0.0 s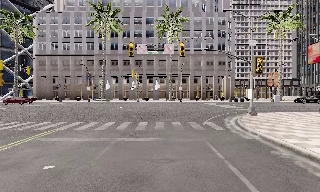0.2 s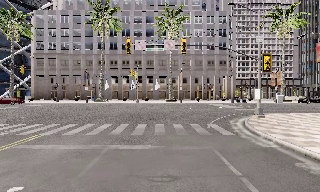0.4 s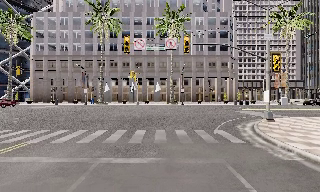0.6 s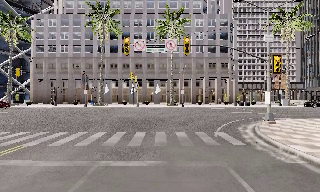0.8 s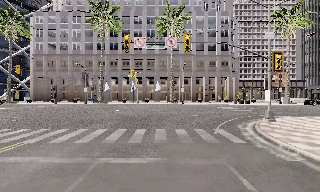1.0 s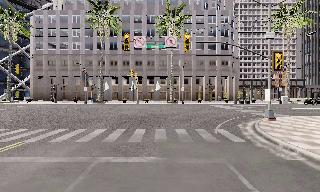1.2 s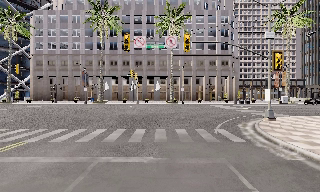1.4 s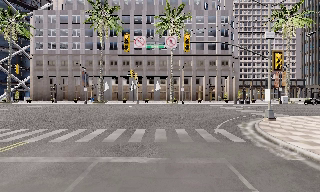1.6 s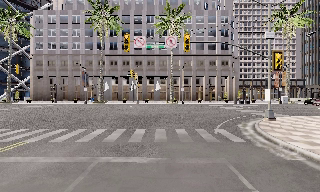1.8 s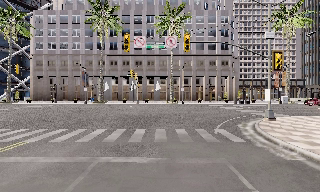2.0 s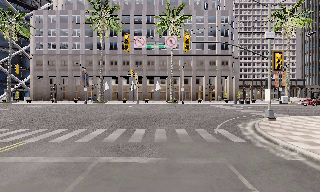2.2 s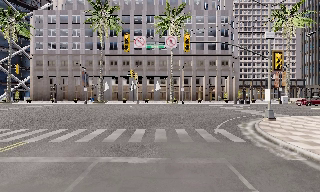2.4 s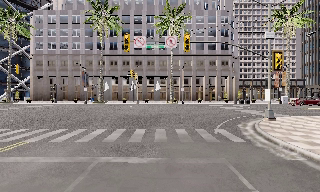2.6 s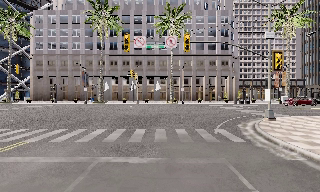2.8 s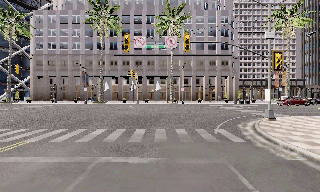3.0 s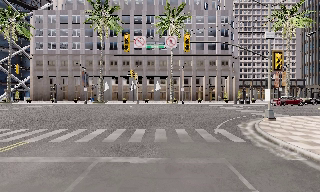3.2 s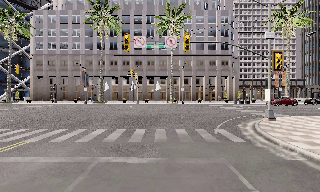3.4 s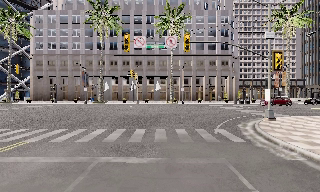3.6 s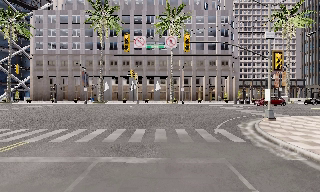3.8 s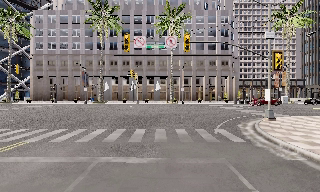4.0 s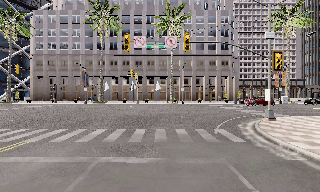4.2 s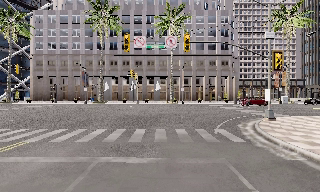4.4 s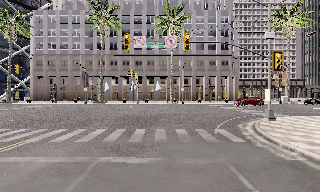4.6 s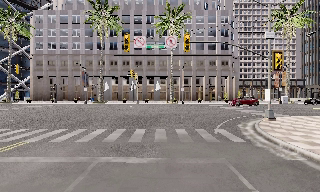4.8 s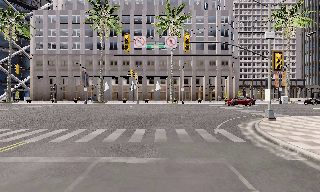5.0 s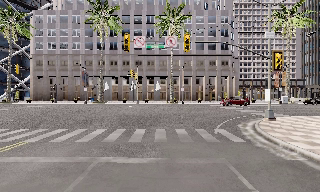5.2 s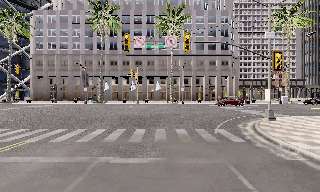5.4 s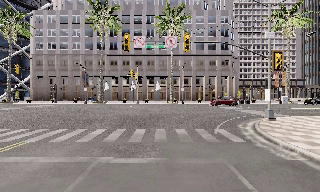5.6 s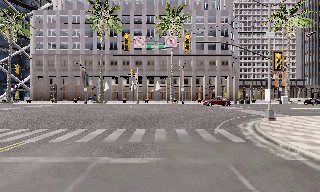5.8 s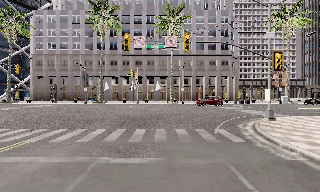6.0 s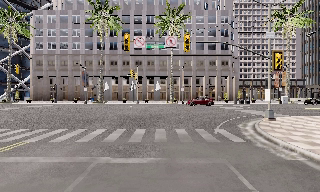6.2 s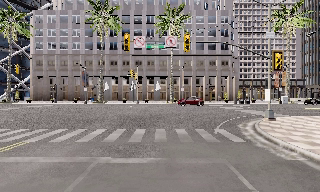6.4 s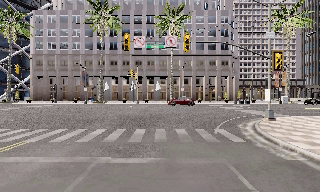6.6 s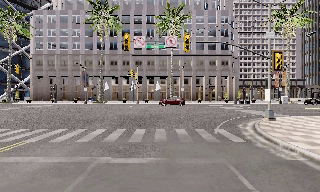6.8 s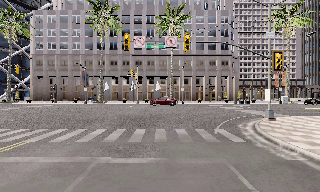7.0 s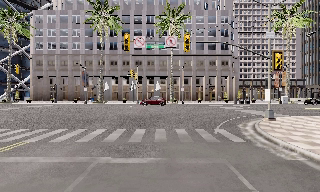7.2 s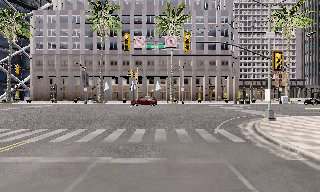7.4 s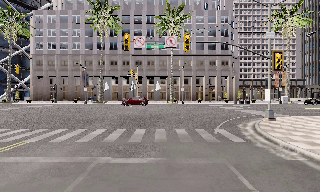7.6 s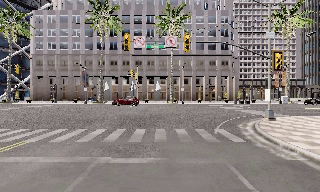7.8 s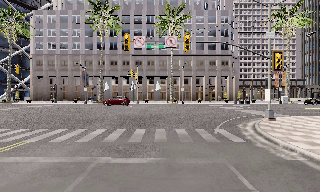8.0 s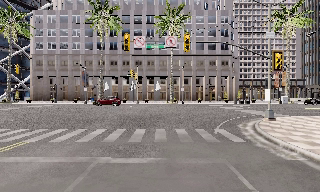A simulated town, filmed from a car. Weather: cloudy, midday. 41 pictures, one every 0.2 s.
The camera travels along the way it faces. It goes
forward.
0.0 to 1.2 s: The camera travels forward, about 2 m, so what stands in front looms larger. It loses speed.
1.2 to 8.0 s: The camera keeps its place and its aim.
The film runs forward here.
